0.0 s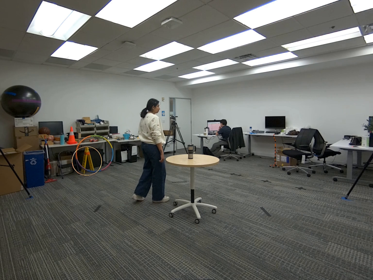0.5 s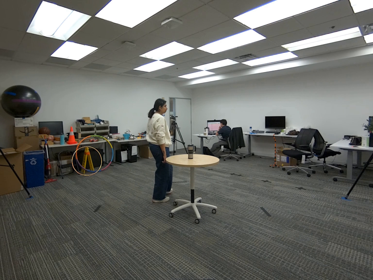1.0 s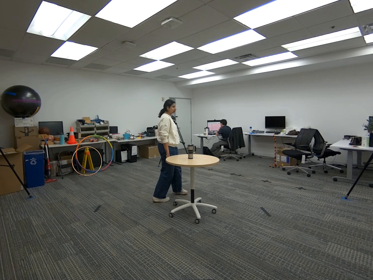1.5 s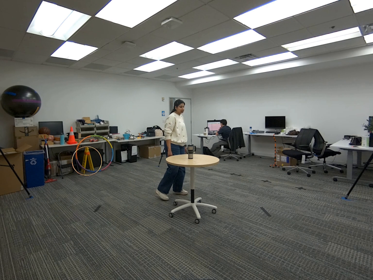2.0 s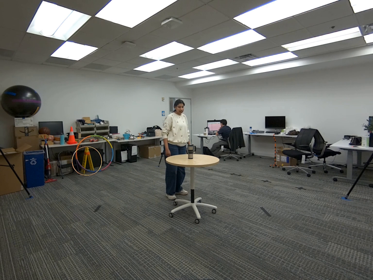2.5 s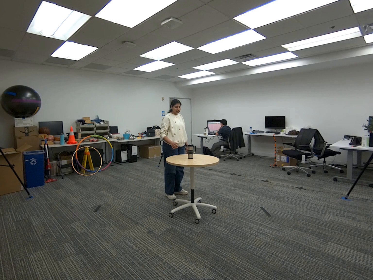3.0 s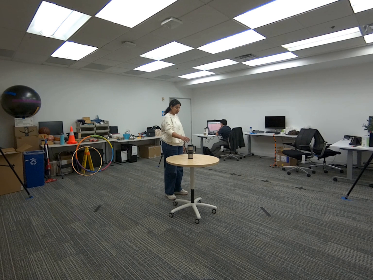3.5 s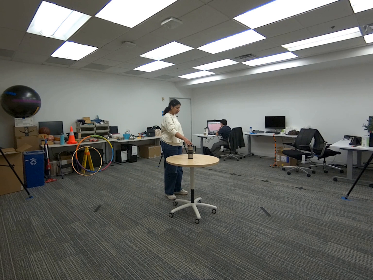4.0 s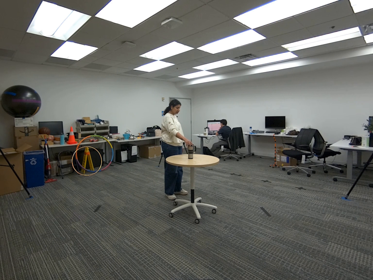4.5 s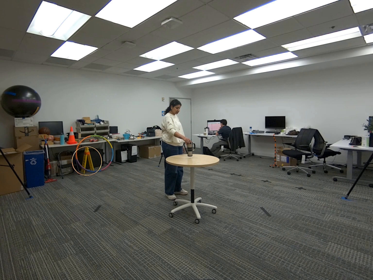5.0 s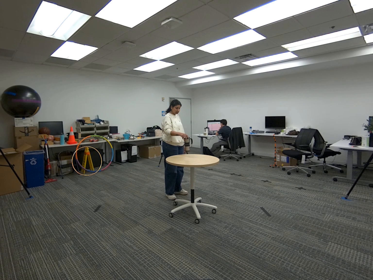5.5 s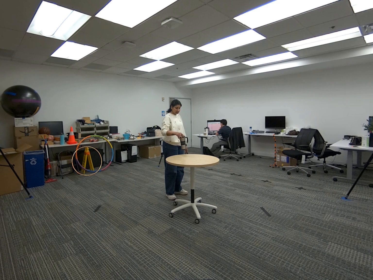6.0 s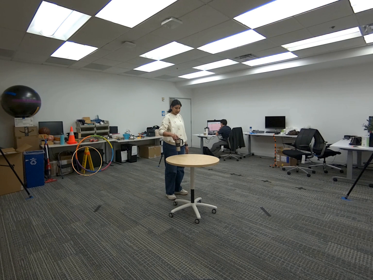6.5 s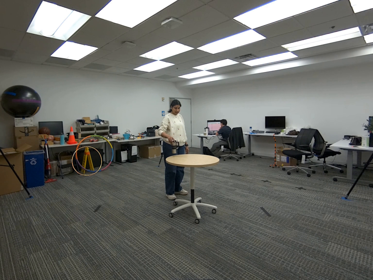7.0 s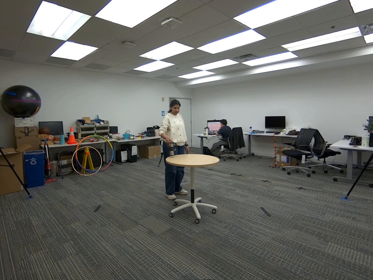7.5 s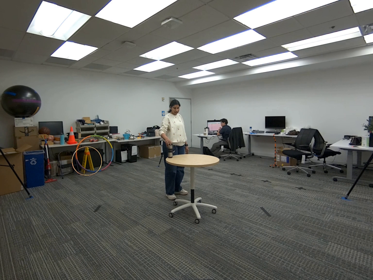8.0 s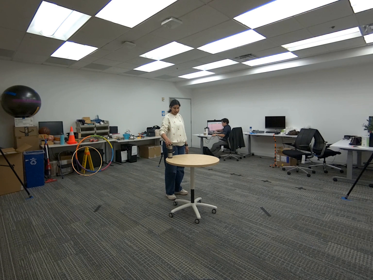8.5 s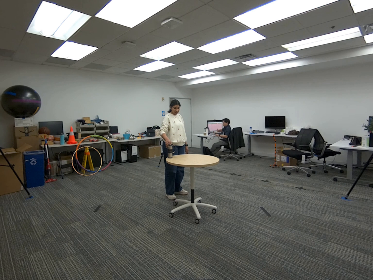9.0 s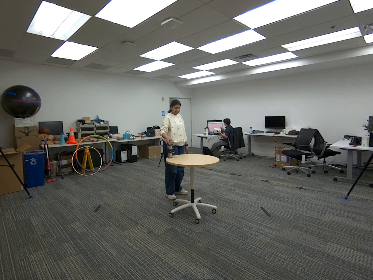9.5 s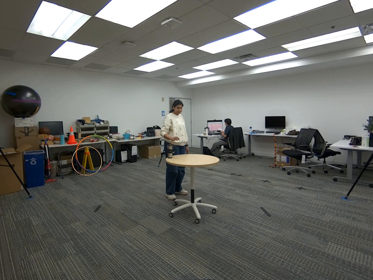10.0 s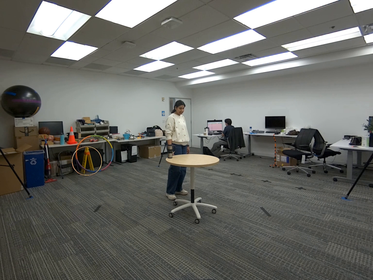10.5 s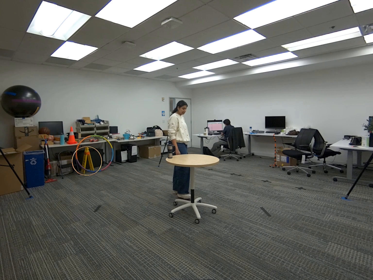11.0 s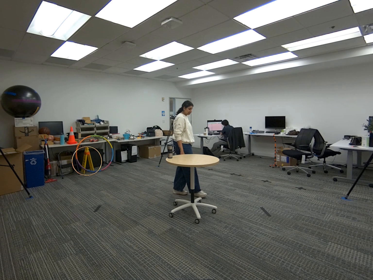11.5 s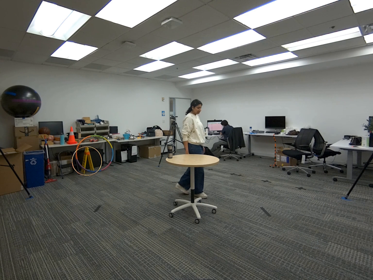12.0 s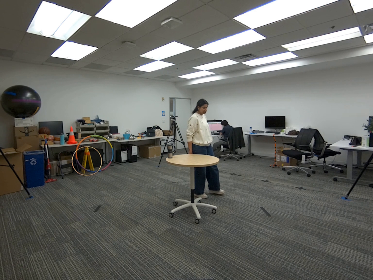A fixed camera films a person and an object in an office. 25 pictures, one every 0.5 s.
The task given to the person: Walk to the coffee mug on the middle of the round table, pick up the mug with your right hand and place the mug to the edge of the table.
